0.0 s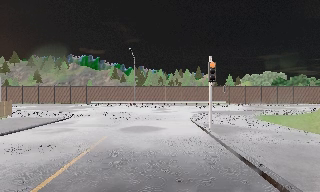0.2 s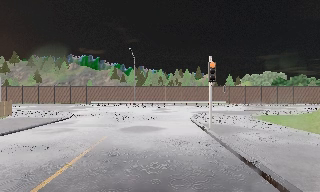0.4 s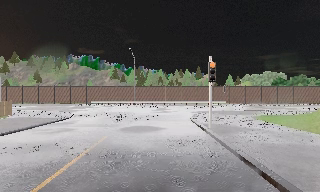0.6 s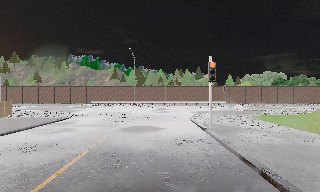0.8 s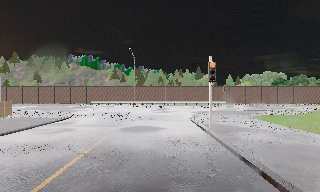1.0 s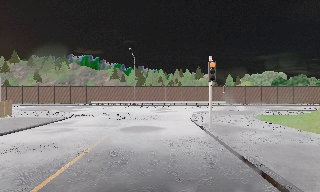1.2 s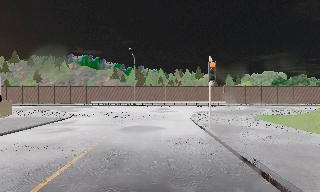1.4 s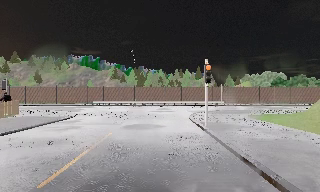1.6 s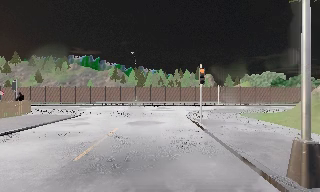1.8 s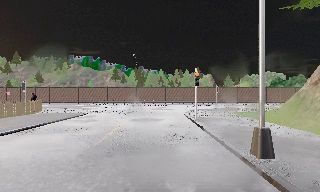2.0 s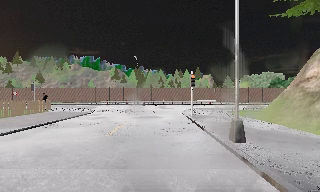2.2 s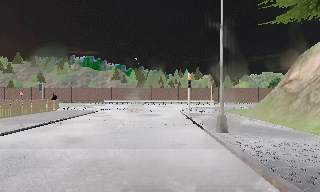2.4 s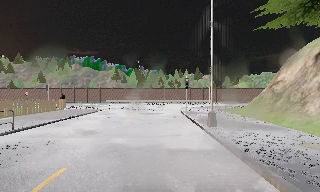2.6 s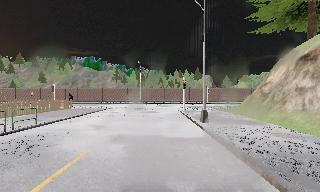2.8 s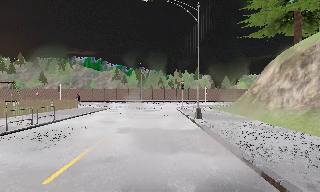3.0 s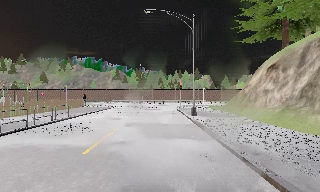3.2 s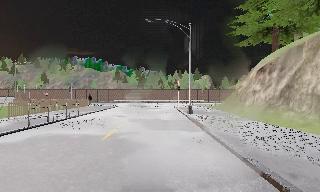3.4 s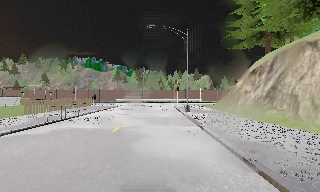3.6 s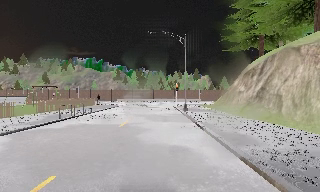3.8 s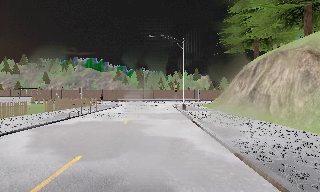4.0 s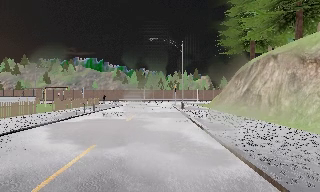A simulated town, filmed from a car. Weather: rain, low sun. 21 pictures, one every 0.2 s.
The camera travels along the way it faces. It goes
backward.
0.0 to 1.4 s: The camera travels backward, about 0.5 m, so what stands in front gets smaller. It gains speed.
1.4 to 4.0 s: The camera travels backward, about 16 m, so what stands in front gets smaller.
The film runs backward here.
